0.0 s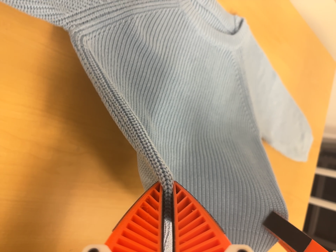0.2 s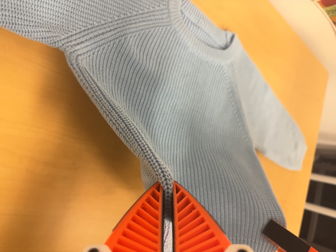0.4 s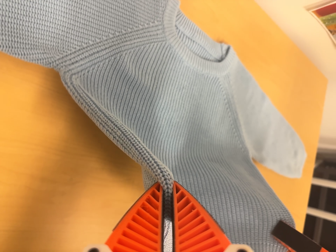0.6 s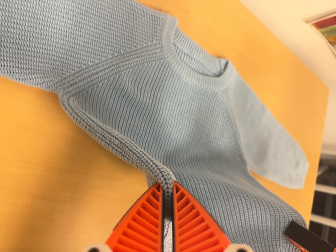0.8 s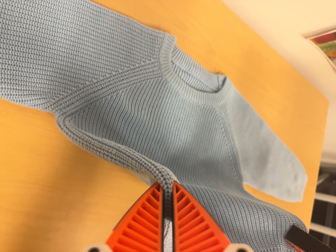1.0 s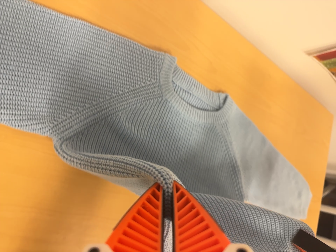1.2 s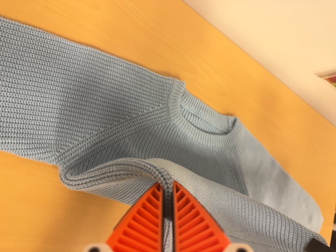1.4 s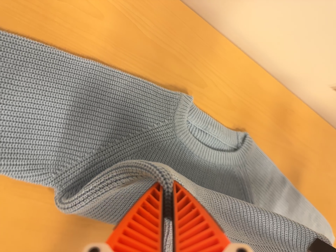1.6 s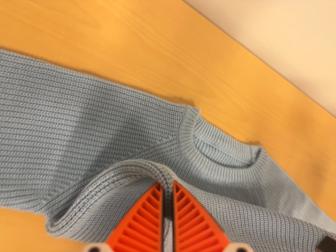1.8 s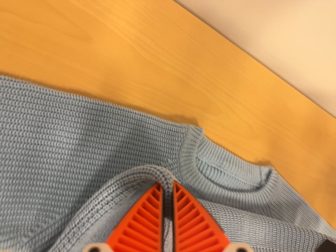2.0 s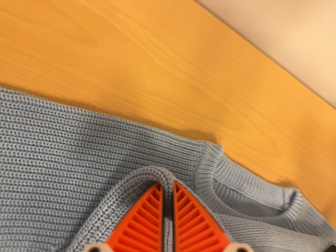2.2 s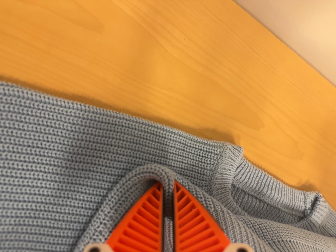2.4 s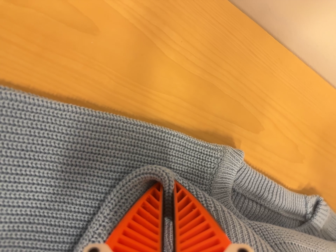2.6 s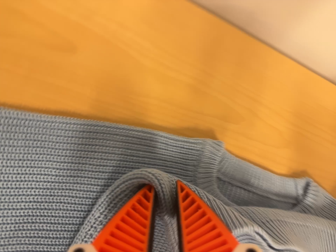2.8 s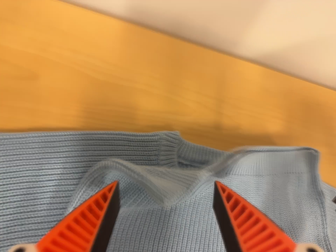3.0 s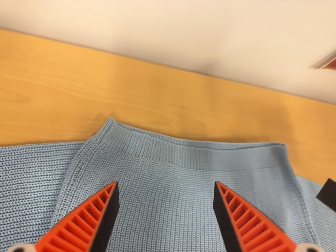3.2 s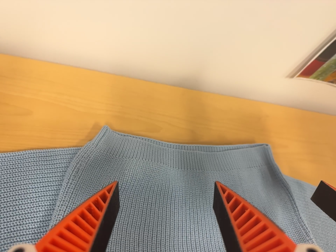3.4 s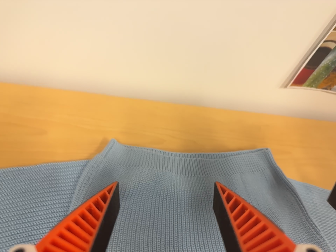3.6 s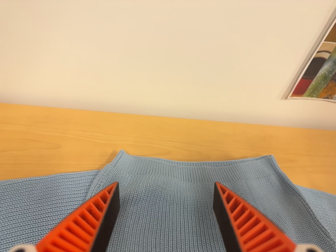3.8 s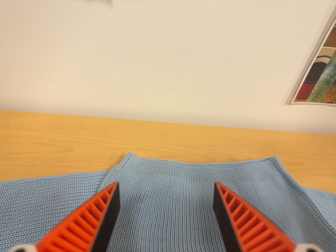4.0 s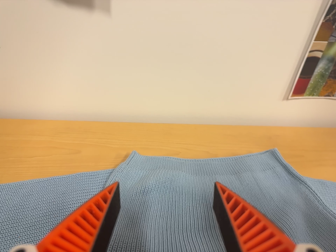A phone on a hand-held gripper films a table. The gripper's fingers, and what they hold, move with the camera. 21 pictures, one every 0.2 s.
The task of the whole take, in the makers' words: fold up.
0.0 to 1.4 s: The camera travels toward the top of its view, about 14 cm, so close, fixed things drift downward. Its aim tips toward the top of its view by about 10 degrees, and the scene shifts downward.
1.4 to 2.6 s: The camera pans to its left by about 10 degrees. It travels forward and toward the top of its view, about 14 cm, so what stands in front looms larger.
2.6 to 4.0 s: The camera travels toward the bottom of its view, backward and to its right, about 34 cm. Its aim tips toward the top of its view by about 40 degrees. It rolls about its line of sight by about 30 degrees, and the scene rotates counterclockwise.
The film runs forward here.
